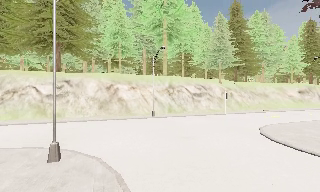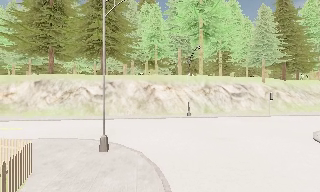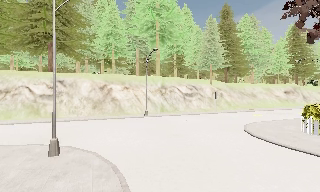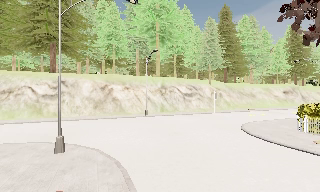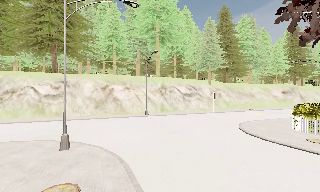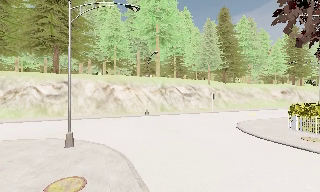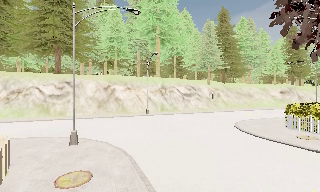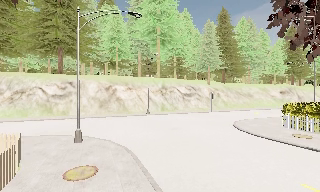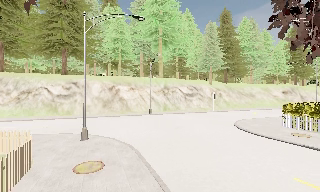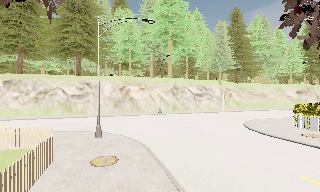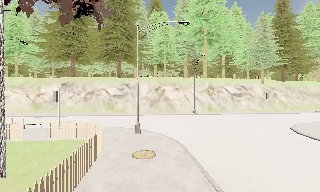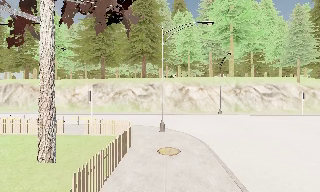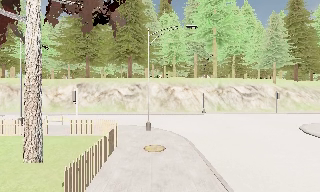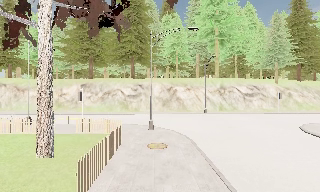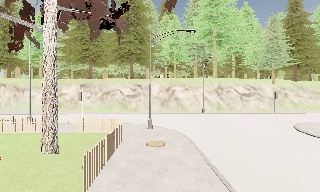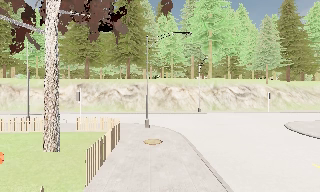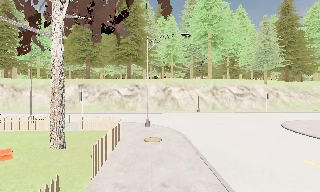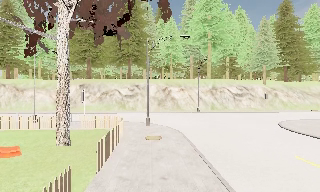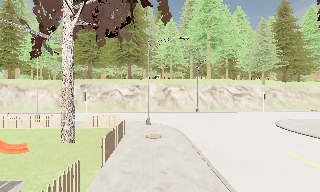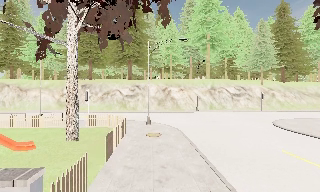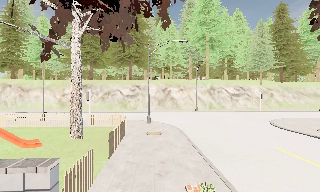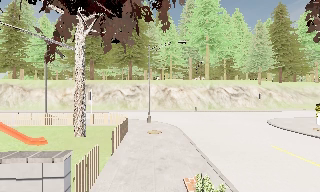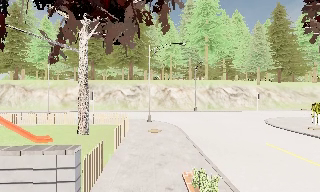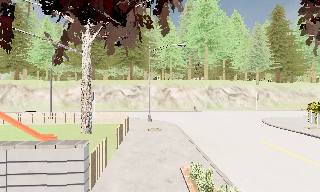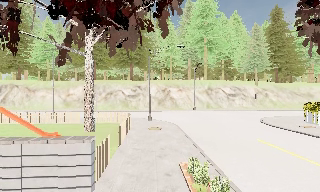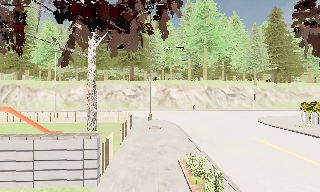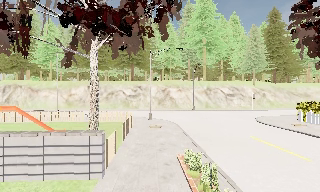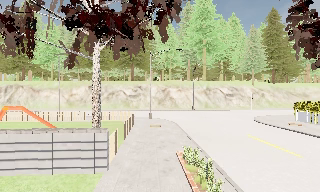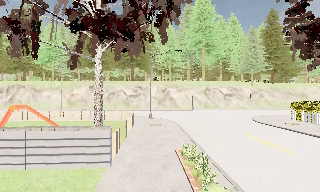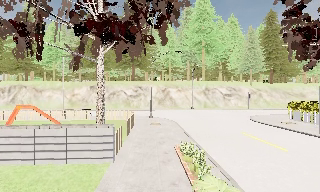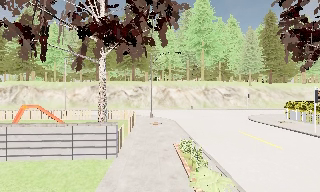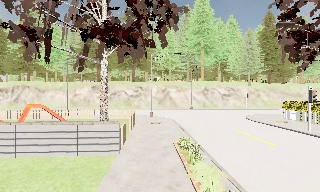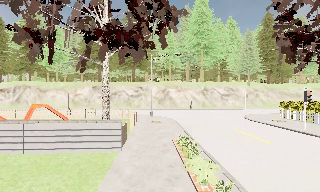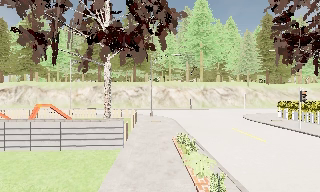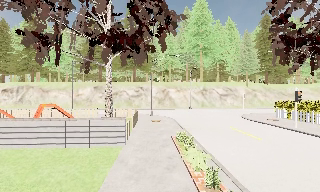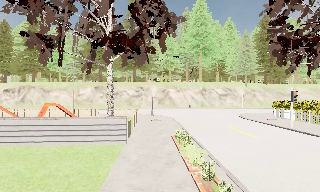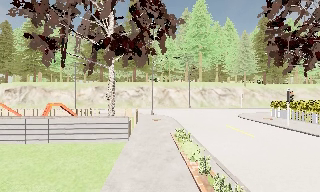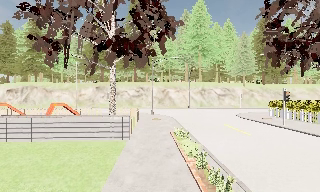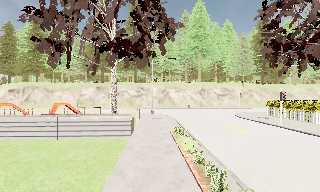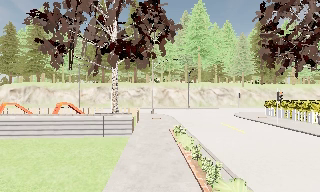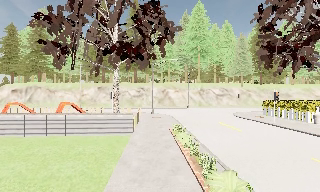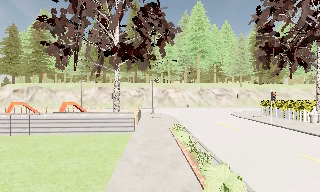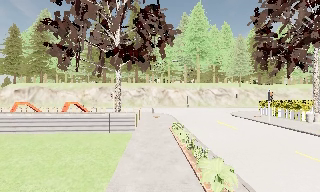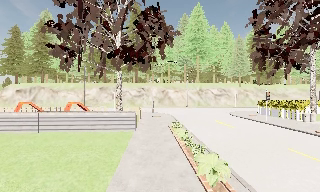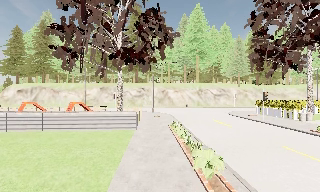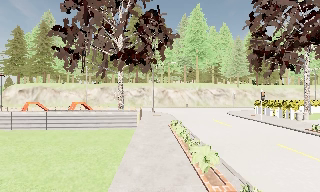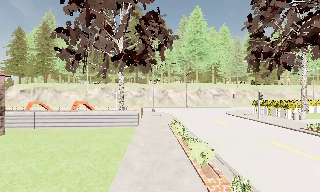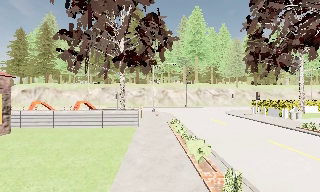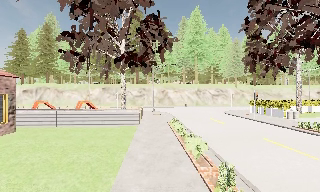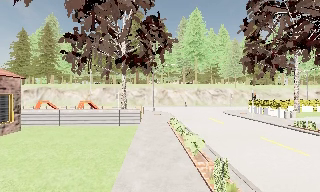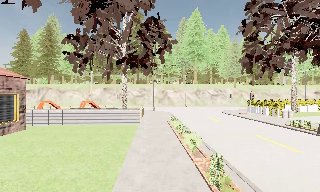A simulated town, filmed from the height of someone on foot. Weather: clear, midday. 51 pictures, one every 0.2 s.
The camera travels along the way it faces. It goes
backward.
0.0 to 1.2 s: The camera travels backward, about 2.5 m, so what stands in front gets smaller.
1.2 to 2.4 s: The camera pans to its left, which is counterclockwise from overhead, by about 20 degrees. It travels backward, about 2.5 m, so what stands in front gets smaller.
2.4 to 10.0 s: The camera travels backward, about 15 m, so what stands in front gets smaller.
The film runs backward here.
